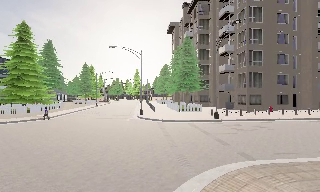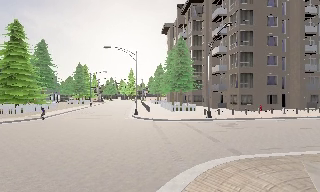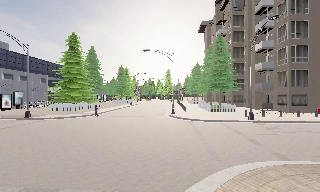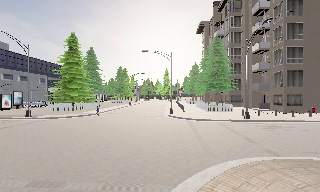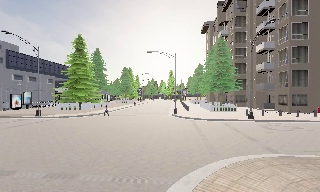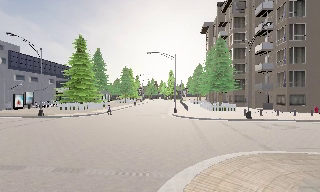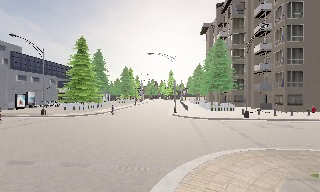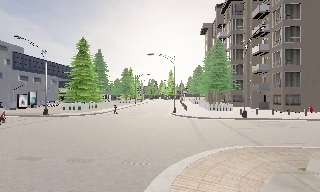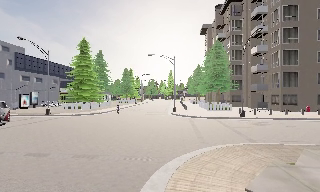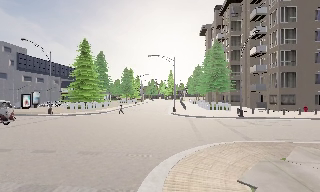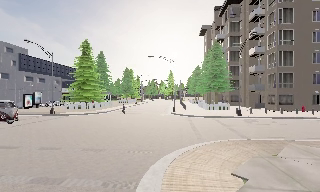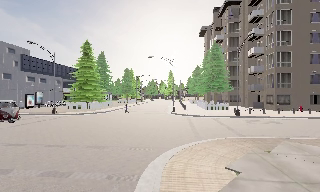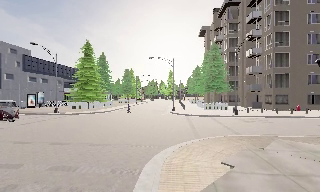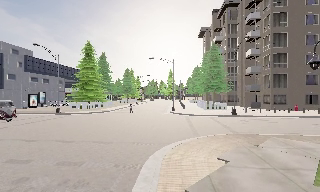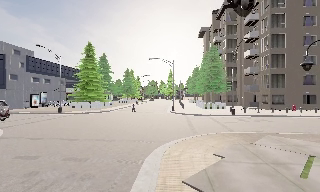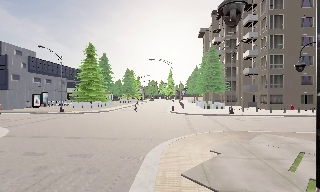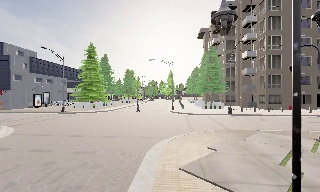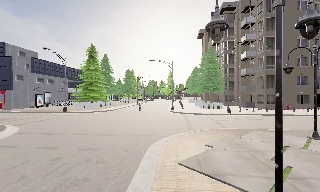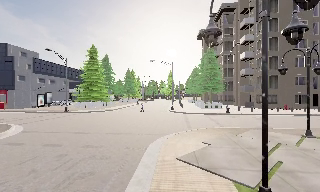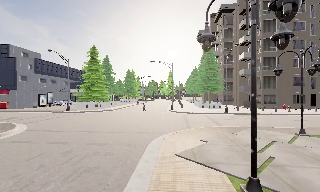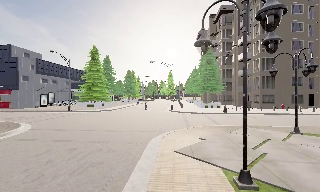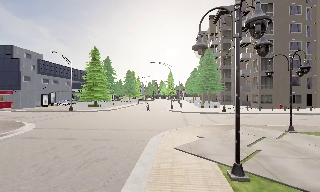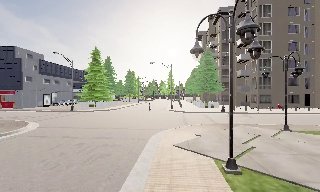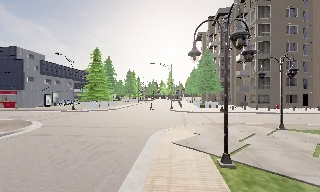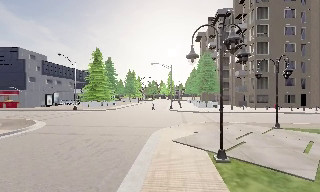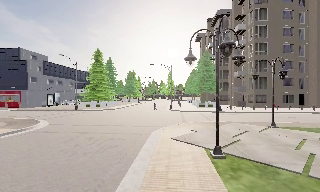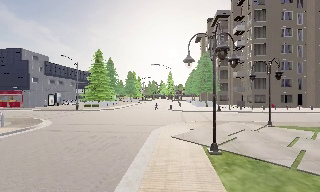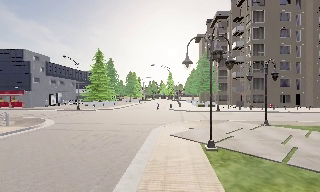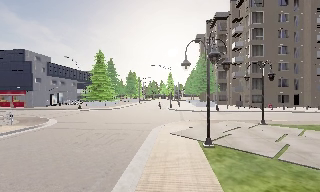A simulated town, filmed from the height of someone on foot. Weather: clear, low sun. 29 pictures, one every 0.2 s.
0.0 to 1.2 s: The camera pans to its left, which is counterclockwise from overhead, by about 10 degrees. It travels backward, about 2 m, so what stands in front gets smaller.
1.2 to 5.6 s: The camera travels backward, about 8 m, so what stands in front gets smaller.
The film runs backward here.
